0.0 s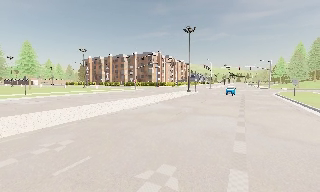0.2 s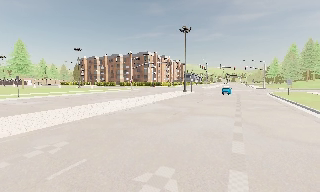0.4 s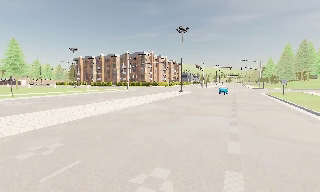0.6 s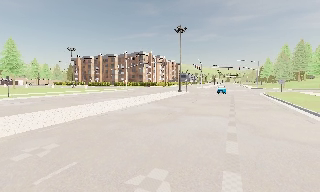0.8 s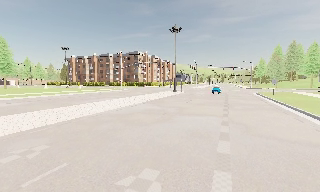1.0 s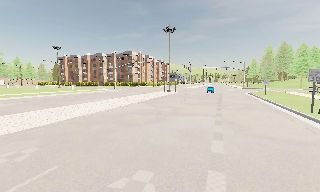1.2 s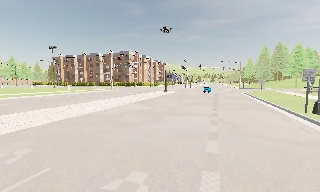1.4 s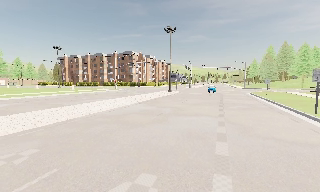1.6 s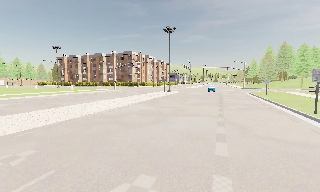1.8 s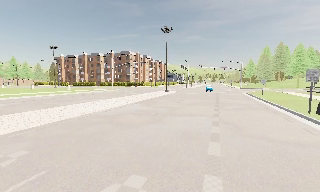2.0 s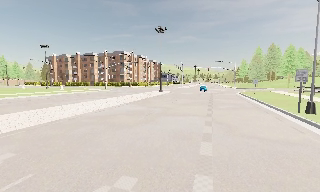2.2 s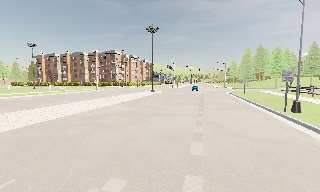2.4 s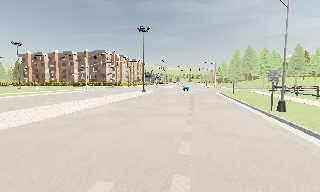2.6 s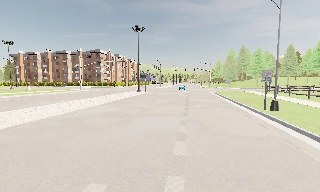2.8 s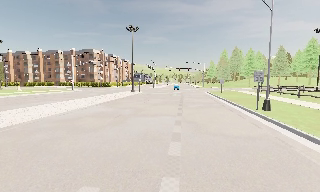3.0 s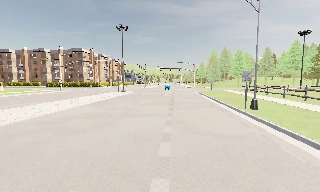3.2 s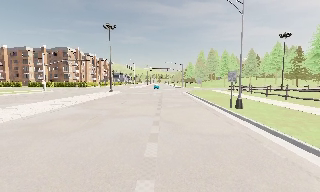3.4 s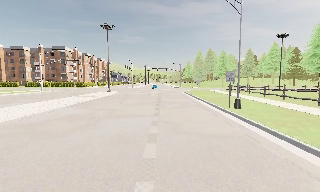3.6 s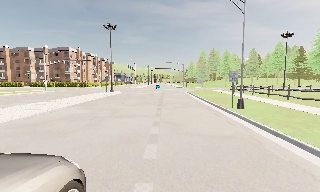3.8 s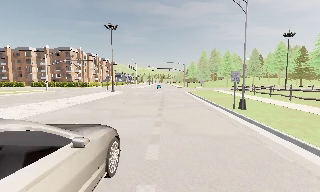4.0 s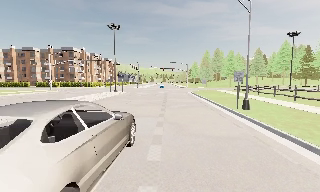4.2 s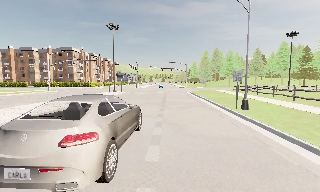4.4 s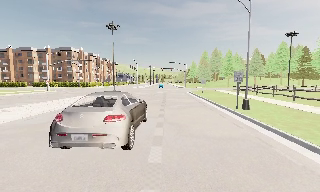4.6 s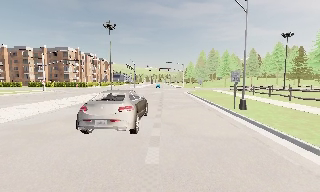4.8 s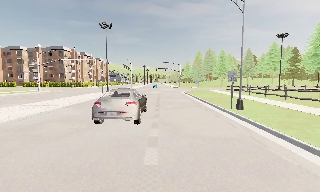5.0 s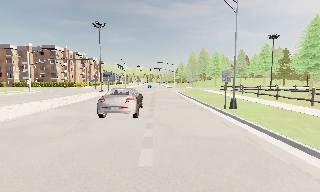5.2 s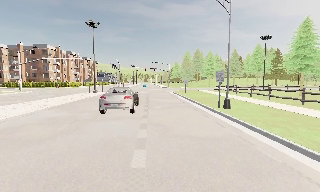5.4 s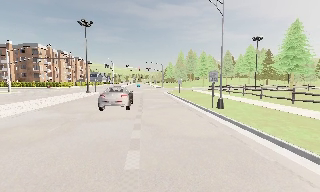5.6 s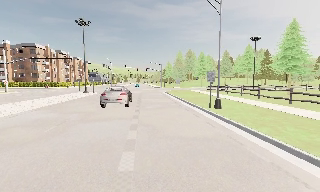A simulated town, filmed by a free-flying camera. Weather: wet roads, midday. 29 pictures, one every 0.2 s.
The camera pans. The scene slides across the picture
to the left.
The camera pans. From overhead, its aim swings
clockwise.
0.0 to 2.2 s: The scene slides to the left, as the camera pans about 10 degrees to its right.
2.2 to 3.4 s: The scene slides to the left, as the camera pans about 15 degrees to its right.
3.4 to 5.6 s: The camera travels forward, about 0.5 m, so what stands in front looms larger.
The film runs forward here.
